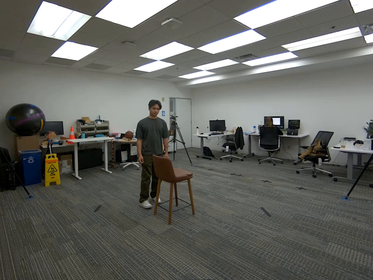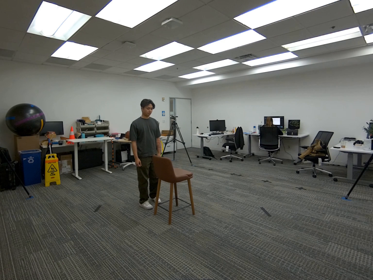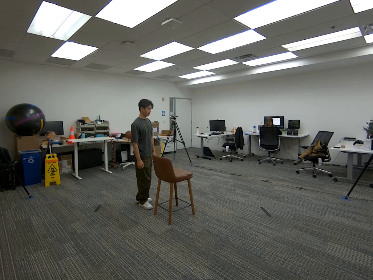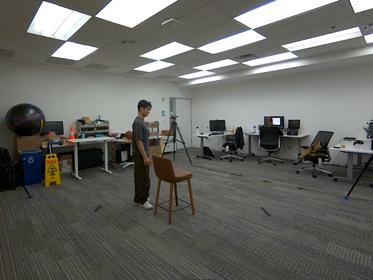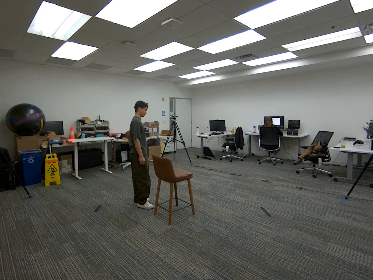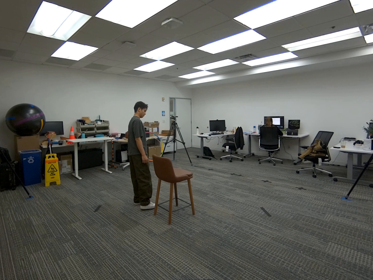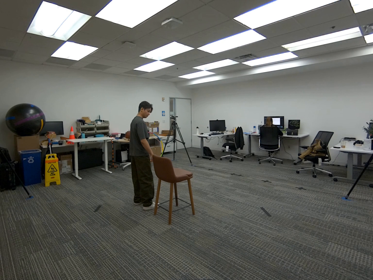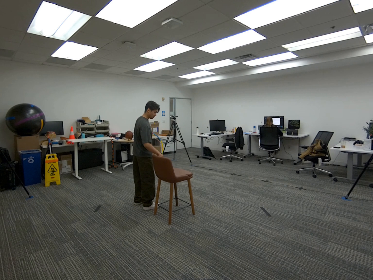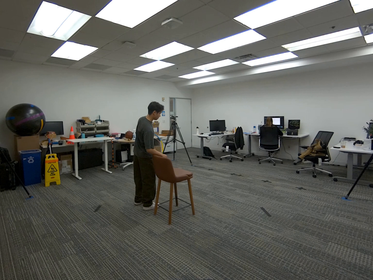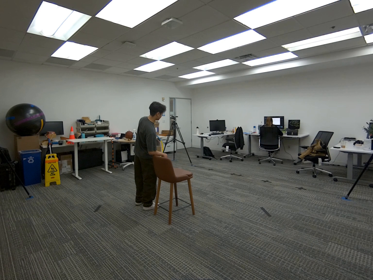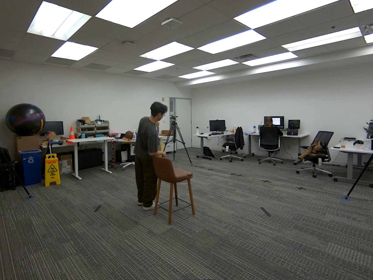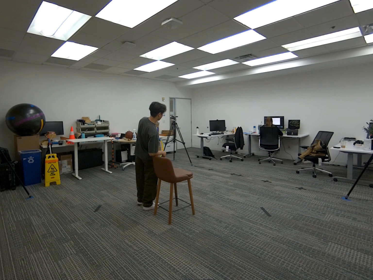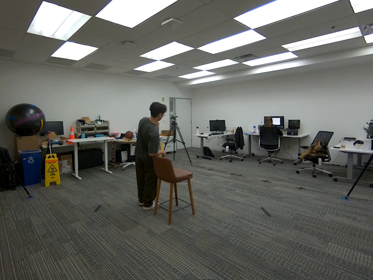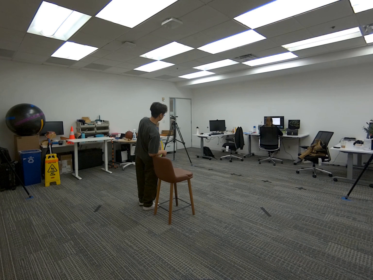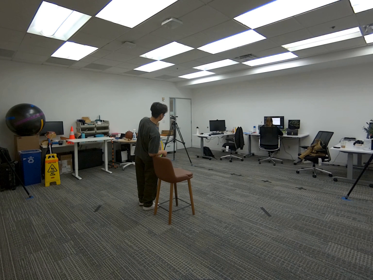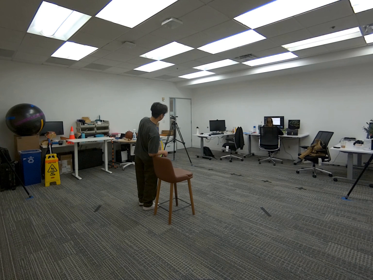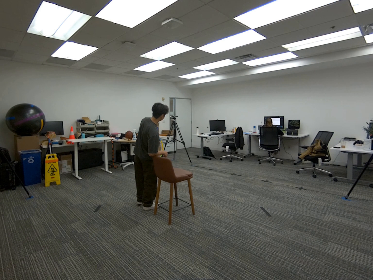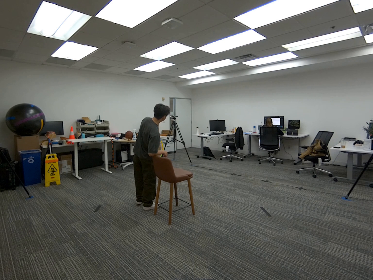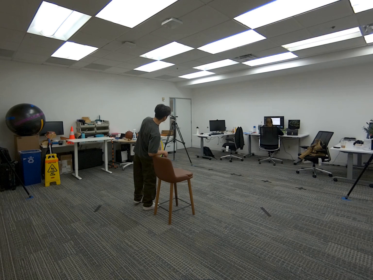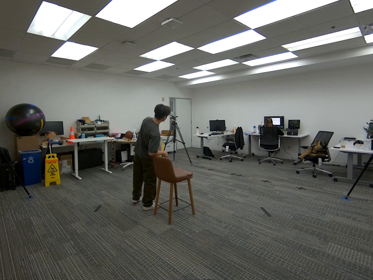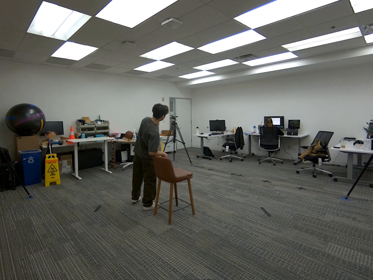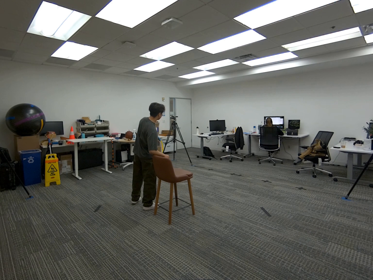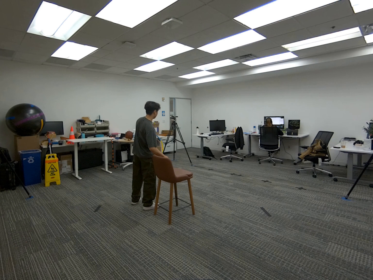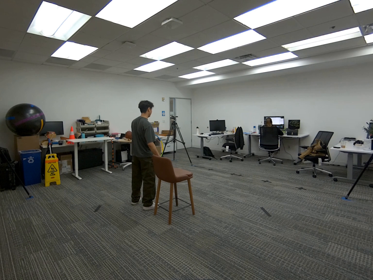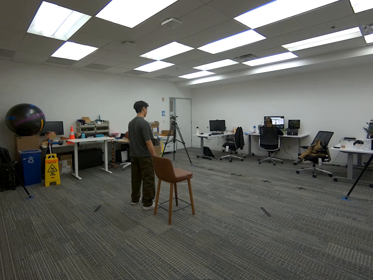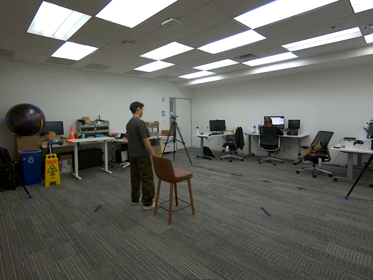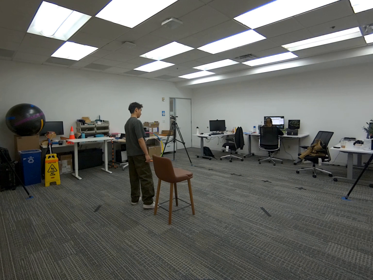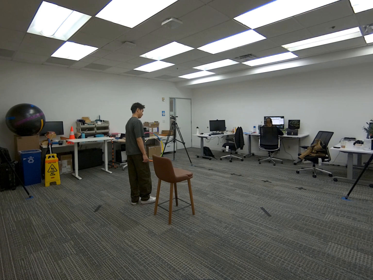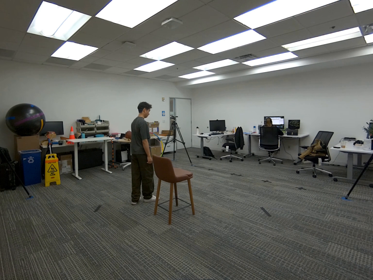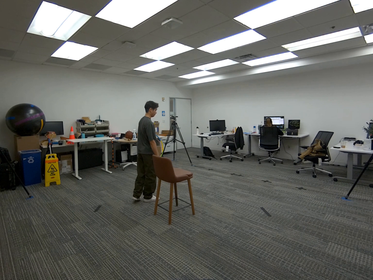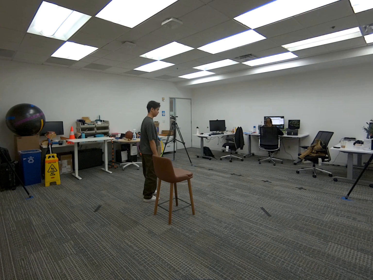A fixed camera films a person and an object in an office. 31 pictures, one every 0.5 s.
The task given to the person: Walk over to the tall bar stool and lean on the tall bar stool for a brief moment. Step away from the bar stool.
